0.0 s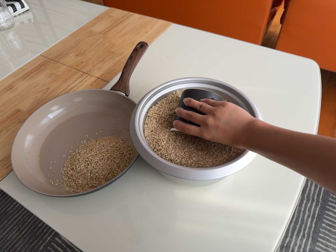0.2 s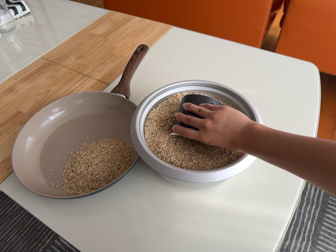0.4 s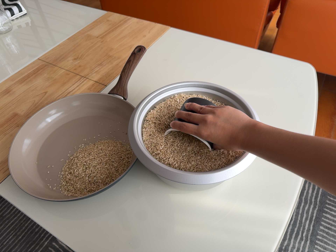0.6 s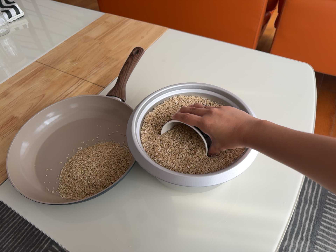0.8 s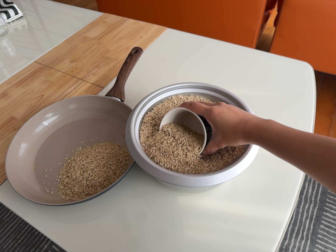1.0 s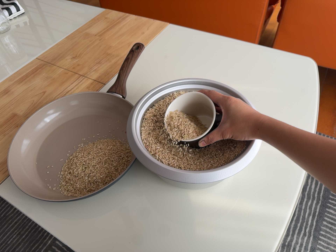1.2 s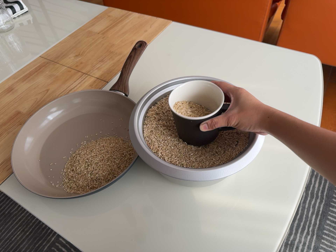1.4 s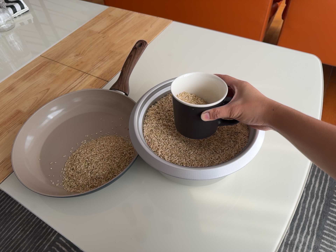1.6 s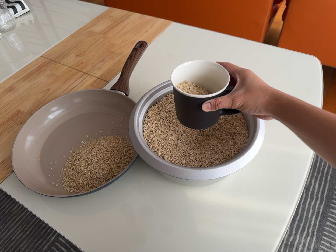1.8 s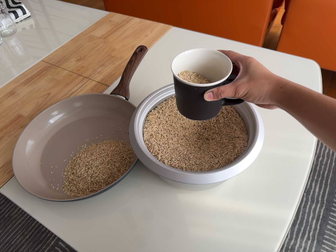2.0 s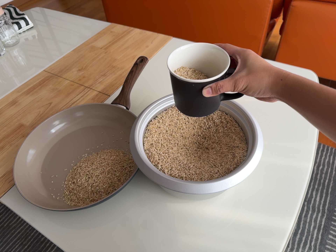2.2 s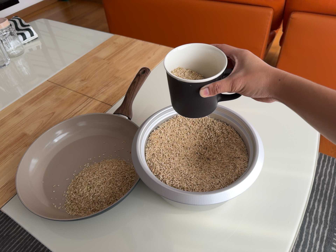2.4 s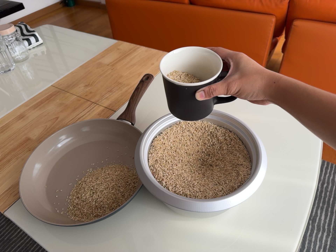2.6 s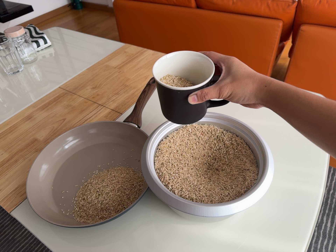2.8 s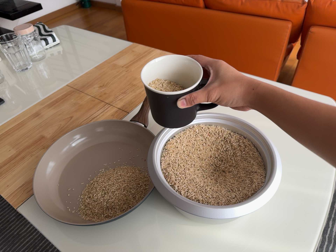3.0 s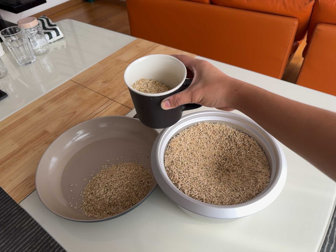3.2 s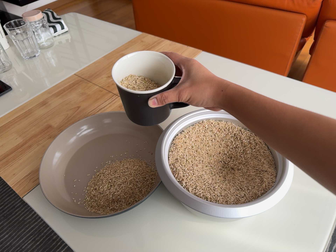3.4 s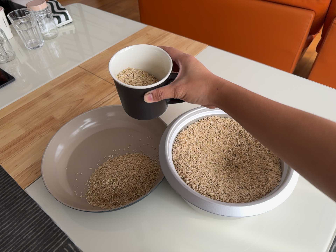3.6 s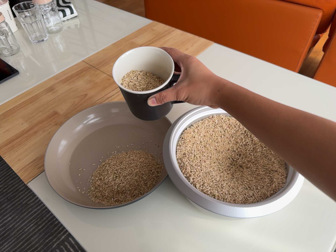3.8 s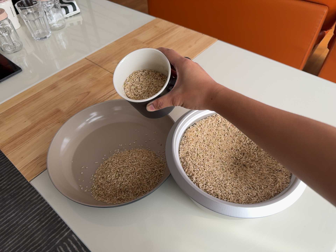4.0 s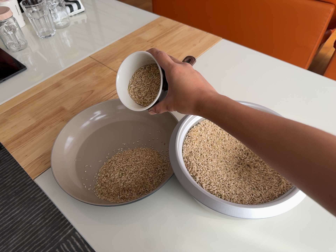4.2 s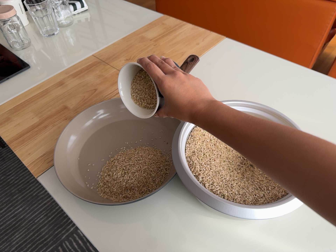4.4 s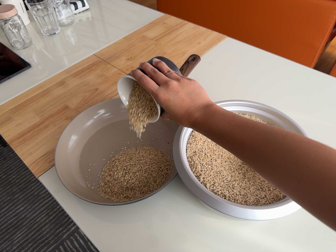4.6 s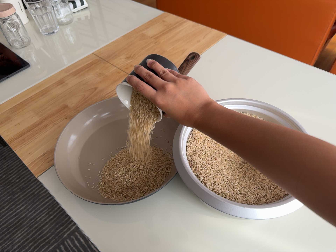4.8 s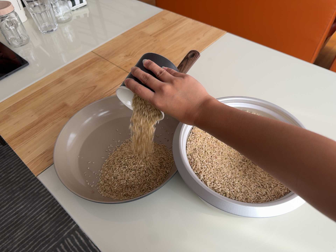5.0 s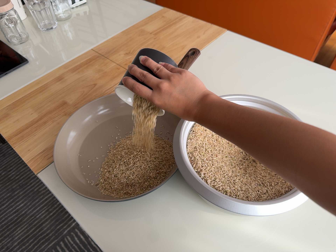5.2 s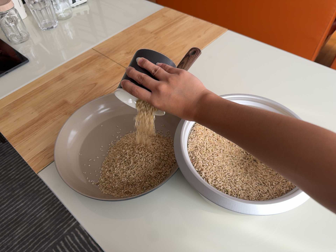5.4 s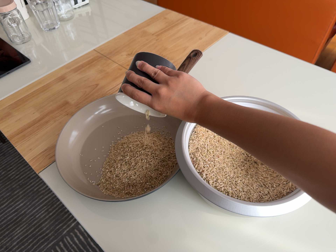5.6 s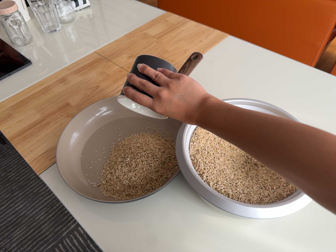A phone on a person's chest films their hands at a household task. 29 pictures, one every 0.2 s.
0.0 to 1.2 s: The camera keeps its place and its aim.
1.2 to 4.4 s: The camera rolls about its line of sight by about 10 degrees, and the scene rotates clockwise.
4.4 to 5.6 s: The camera keeps its place and its aim.
The film runs forward here.
